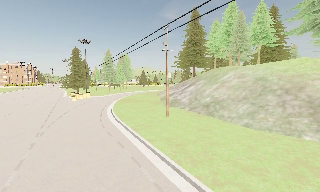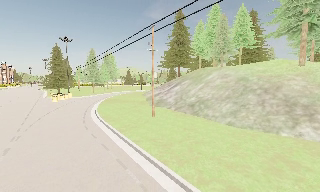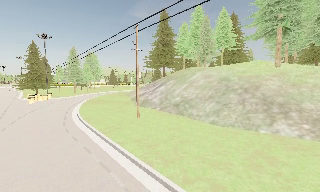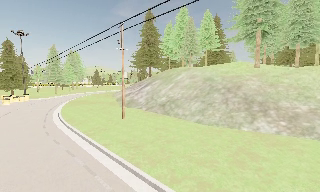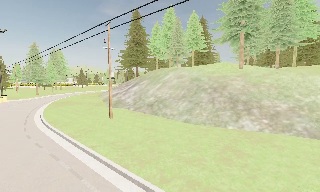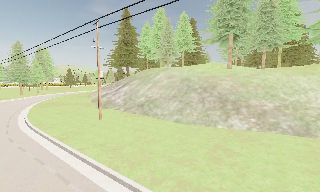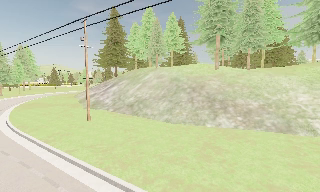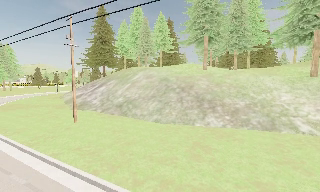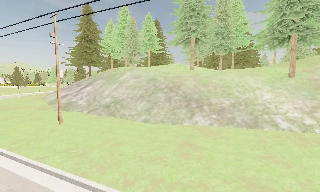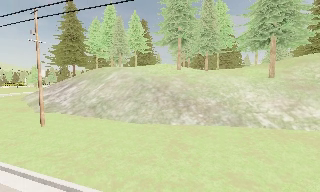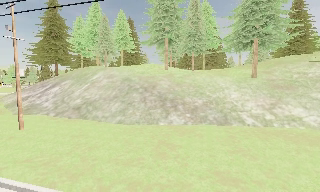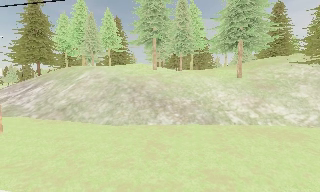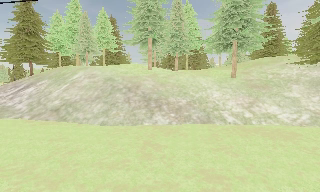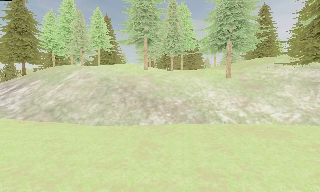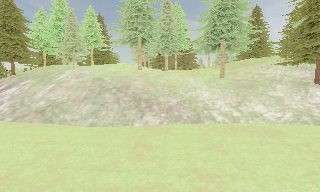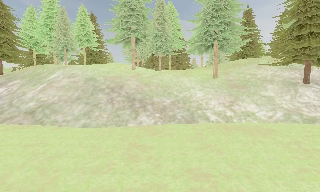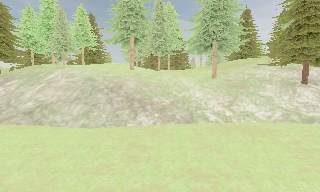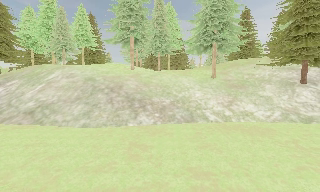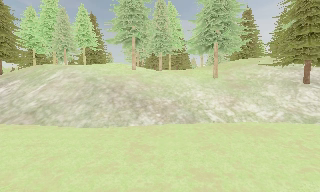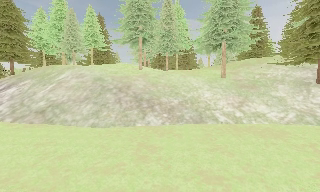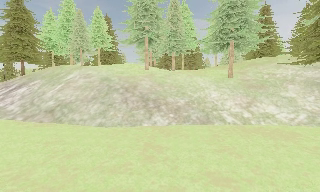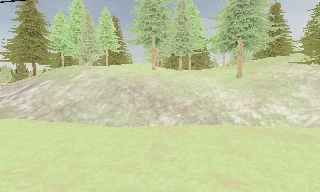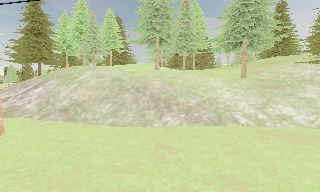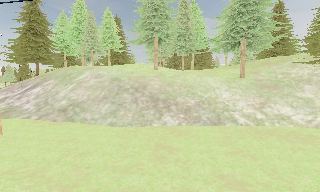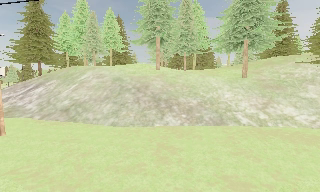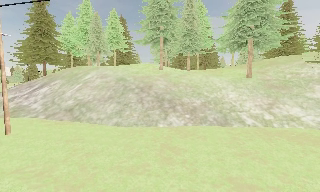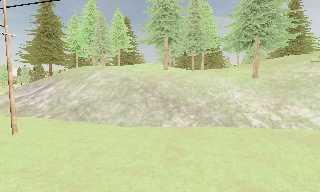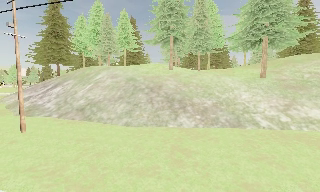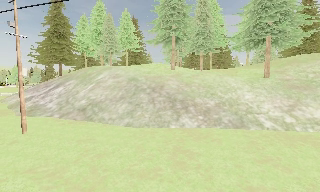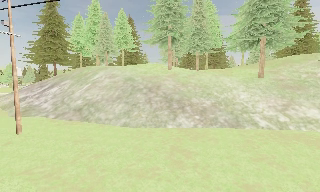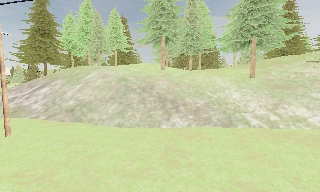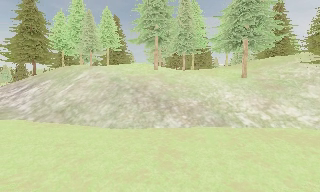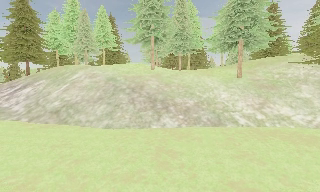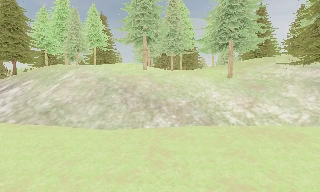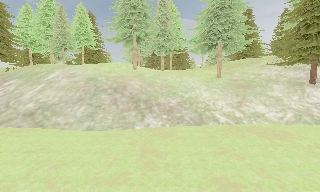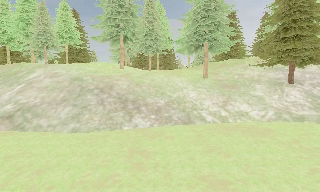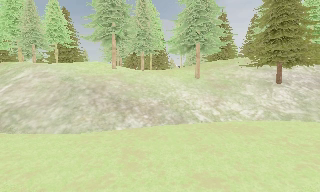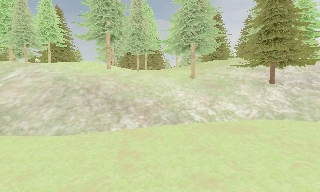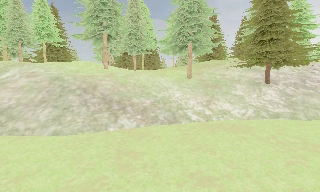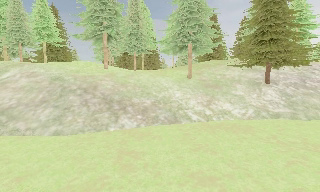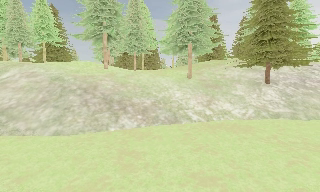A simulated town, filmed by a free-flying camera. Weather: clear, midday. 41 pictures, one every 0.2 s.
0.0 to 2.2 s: The scene slides to the left, as the camera pans about 50 degrees to its right.
2.2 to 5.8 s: The camera travels to its left and forward, about 1 m, so close, fixed things drift to the right.
5.8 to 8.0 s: The camera pans to its right, which is clockwise from overhead, by about 25 degrees.
The film runs backward here.
